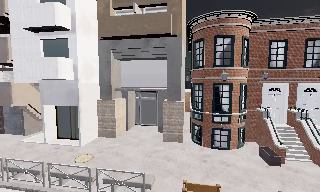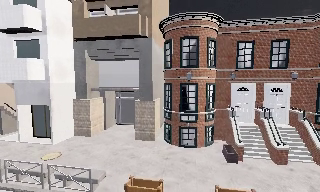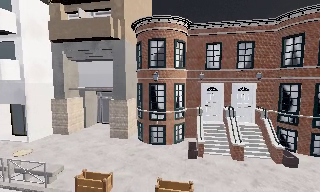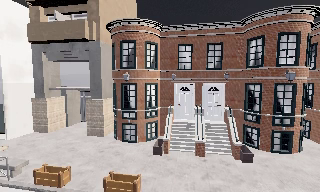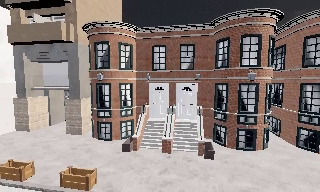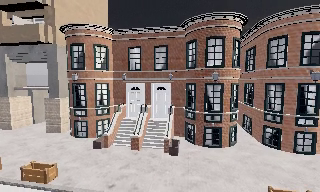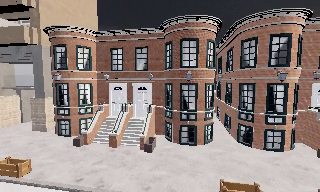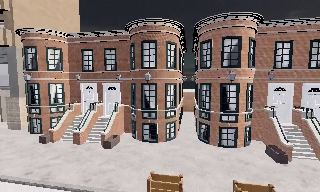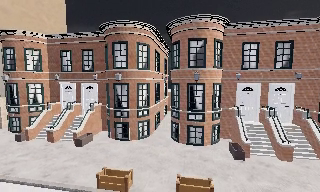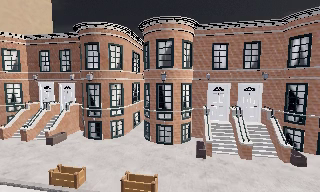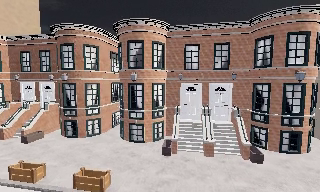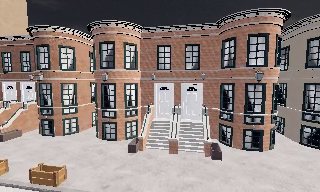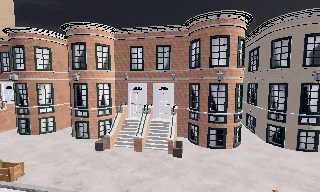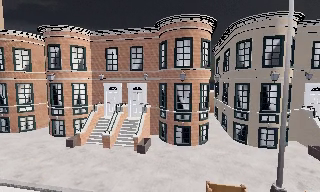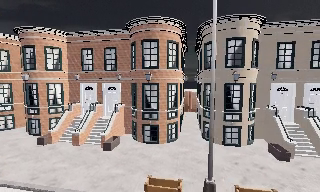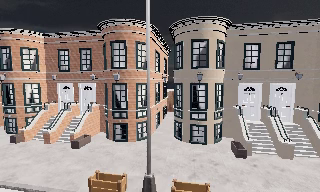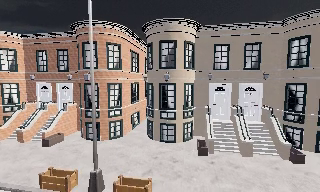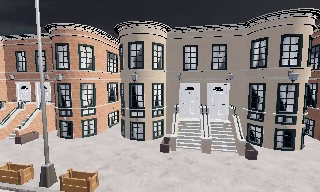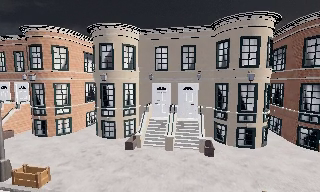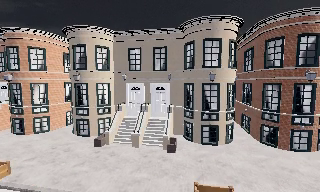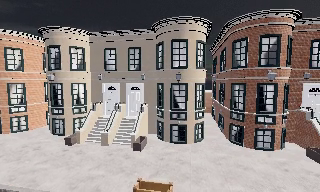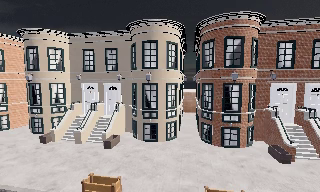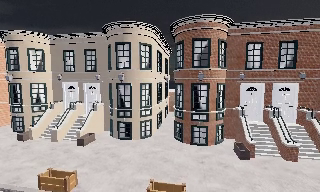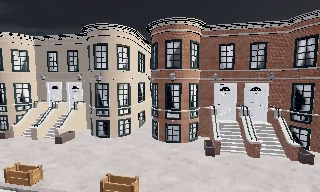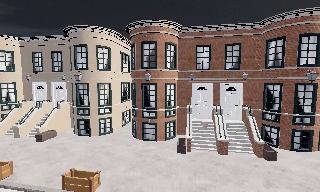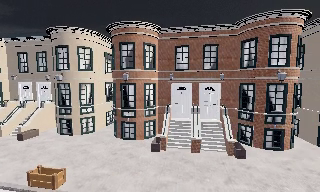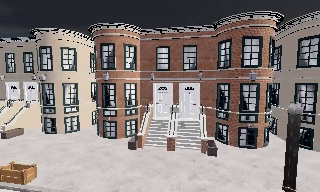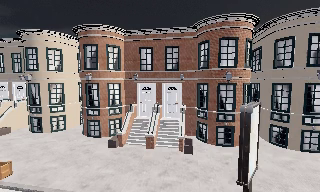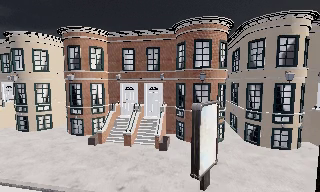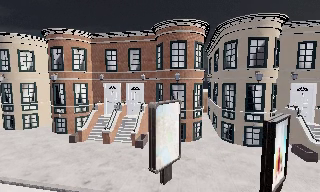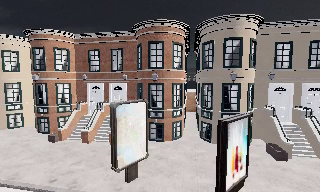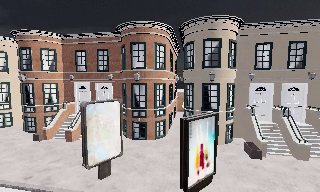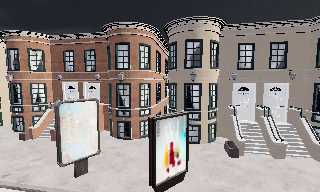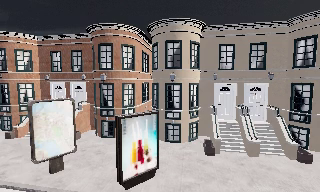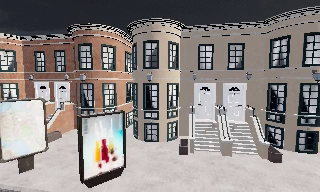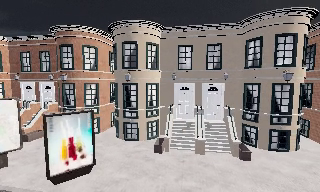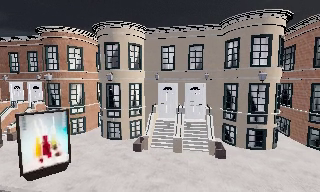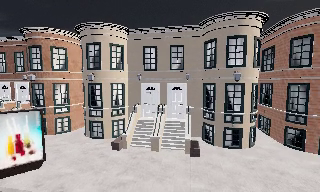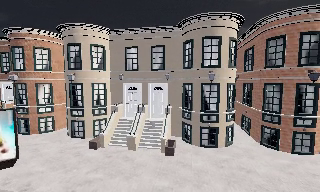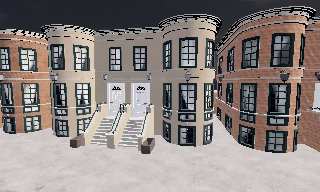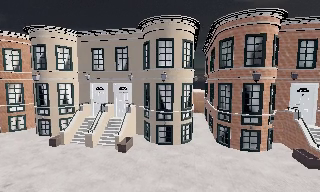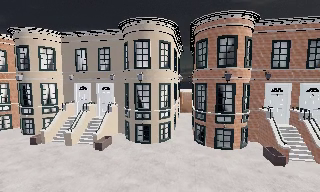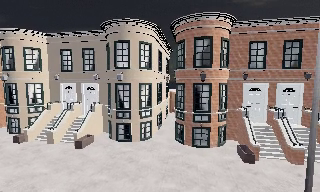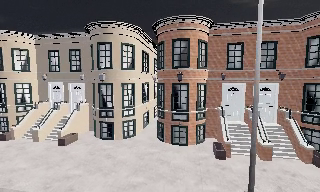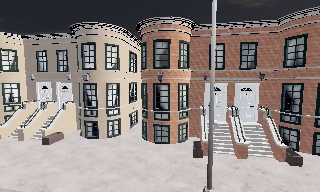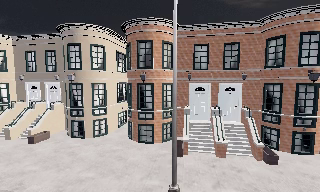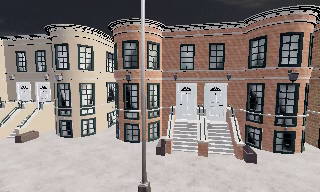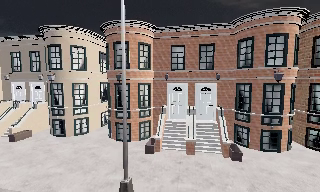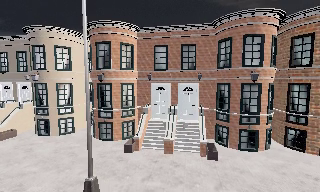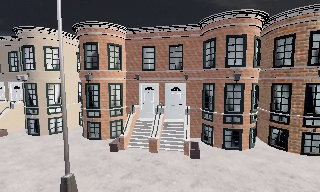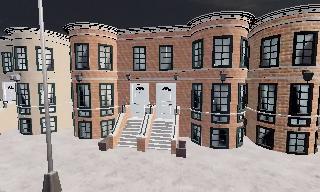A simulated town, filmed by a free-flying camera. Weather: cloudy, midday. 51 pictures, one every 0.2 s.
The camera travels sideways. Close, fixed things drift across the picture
to the left.
0.0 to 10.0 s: The camera travels to its right, about 70 m, so close, fixed things drift to the left. It loses speed.
The film runs forward here.
